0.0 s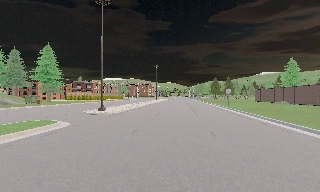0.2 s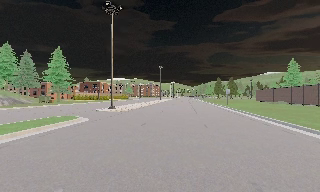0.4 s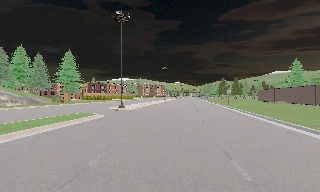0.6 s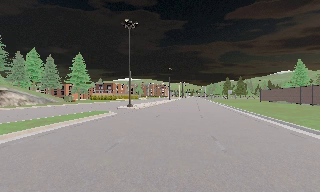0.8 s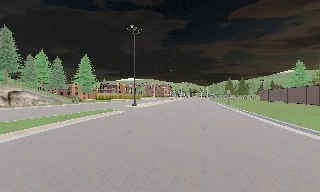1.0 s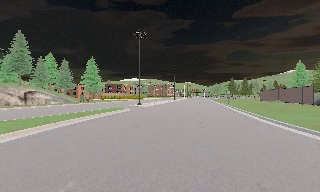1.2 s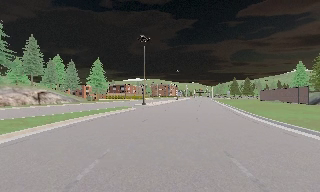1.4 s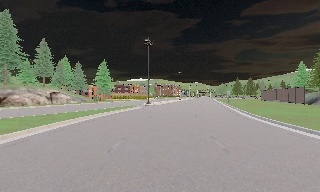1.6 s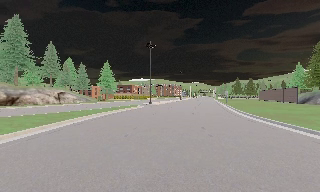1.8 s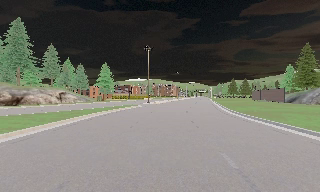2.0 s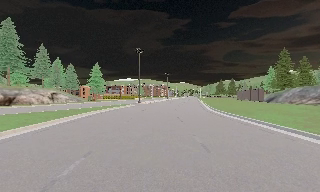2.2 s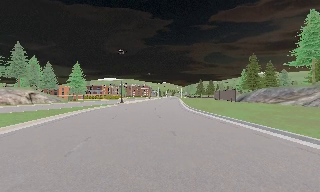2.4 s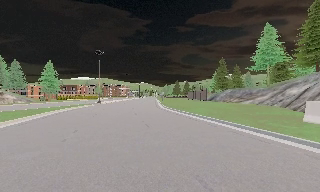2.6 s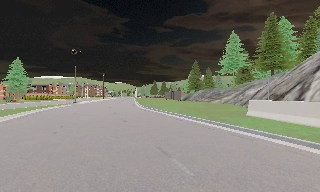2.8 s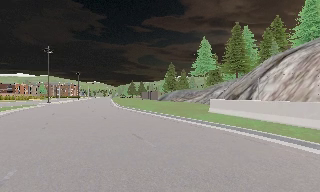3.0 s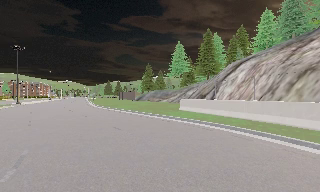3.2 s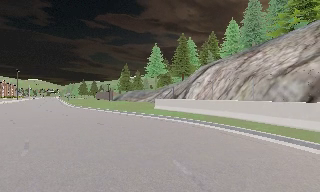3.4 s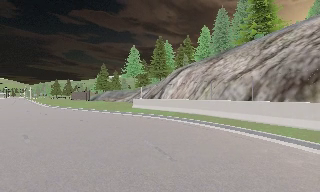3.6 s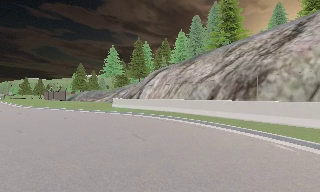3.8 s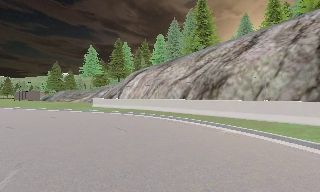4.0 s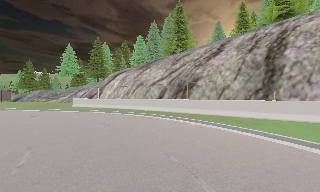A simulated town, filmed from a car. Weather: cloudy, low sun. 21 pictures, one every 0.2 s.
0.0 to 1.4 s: The camera travels backward, about 13 m, so what stands in front gets smaller.
1.4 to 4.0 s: The scene slides to the left, as the camera pans about 80 degrees to its right. It travels backward, about 25 m.
The film runs backward here.
